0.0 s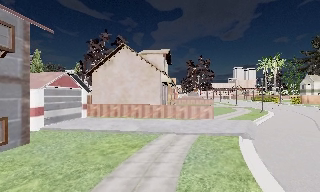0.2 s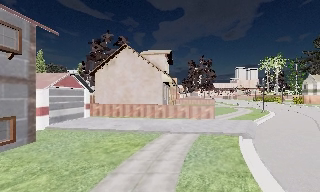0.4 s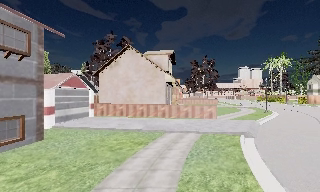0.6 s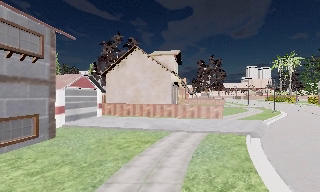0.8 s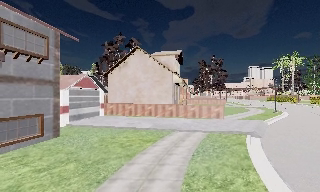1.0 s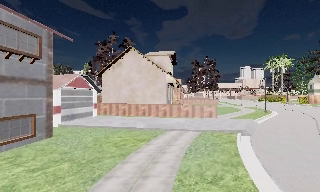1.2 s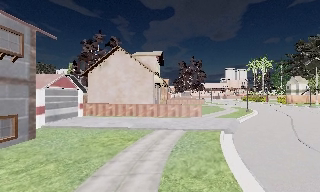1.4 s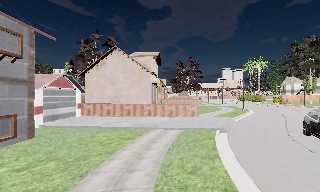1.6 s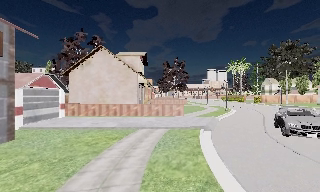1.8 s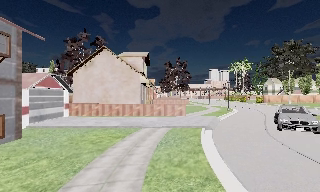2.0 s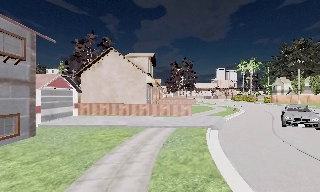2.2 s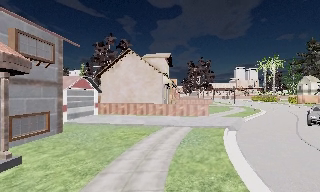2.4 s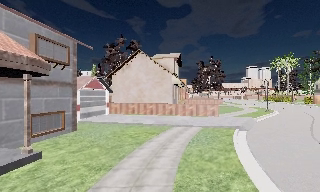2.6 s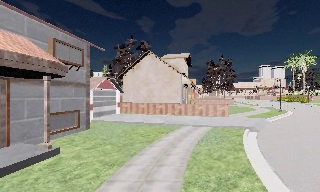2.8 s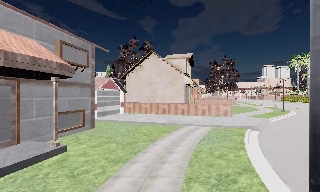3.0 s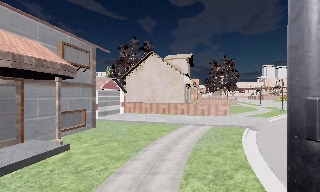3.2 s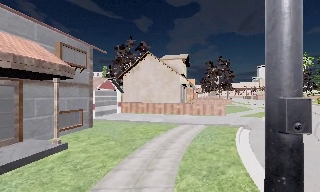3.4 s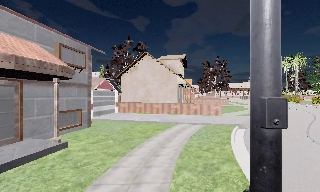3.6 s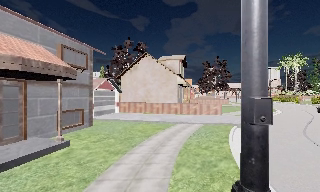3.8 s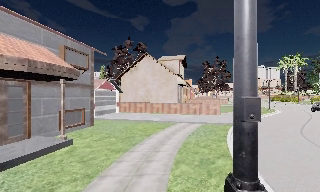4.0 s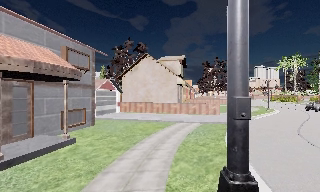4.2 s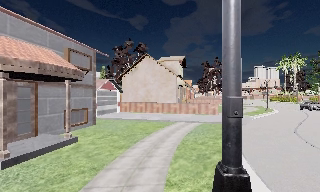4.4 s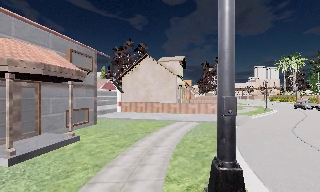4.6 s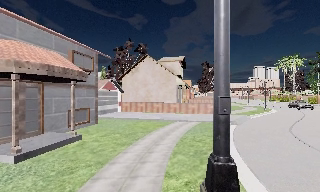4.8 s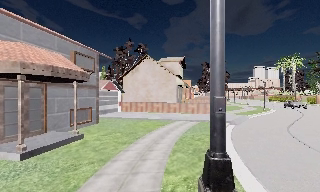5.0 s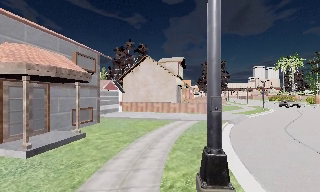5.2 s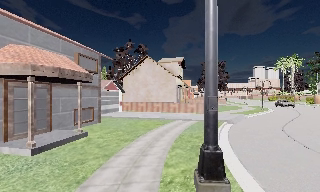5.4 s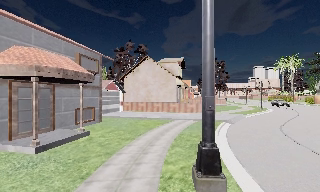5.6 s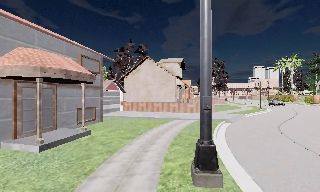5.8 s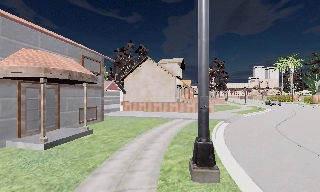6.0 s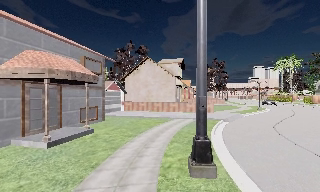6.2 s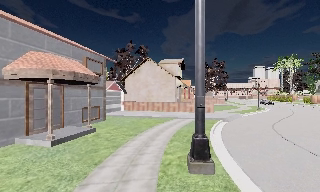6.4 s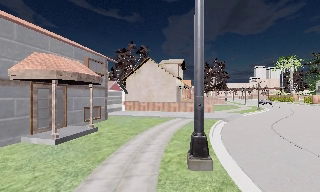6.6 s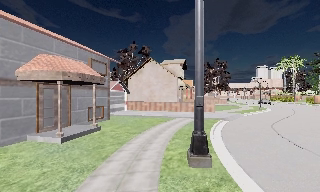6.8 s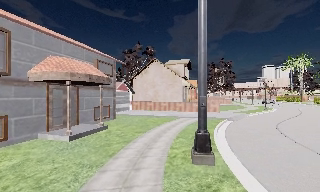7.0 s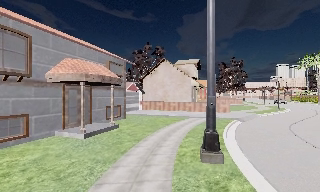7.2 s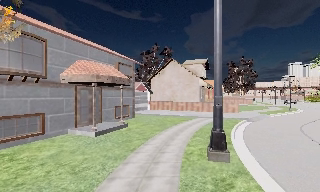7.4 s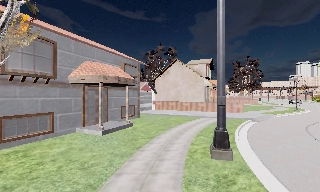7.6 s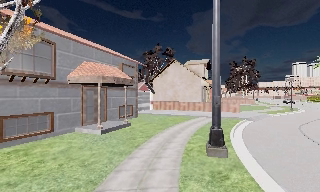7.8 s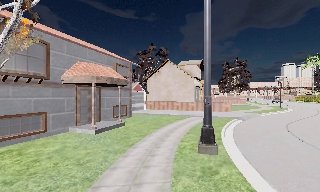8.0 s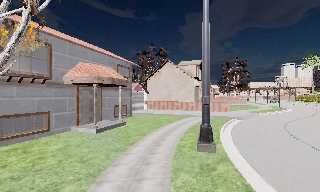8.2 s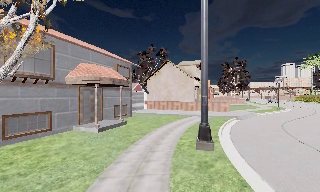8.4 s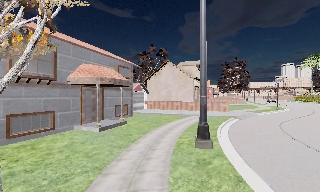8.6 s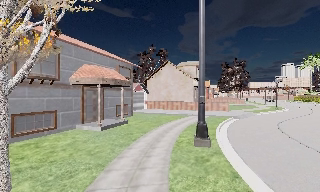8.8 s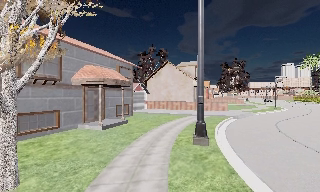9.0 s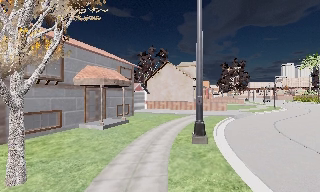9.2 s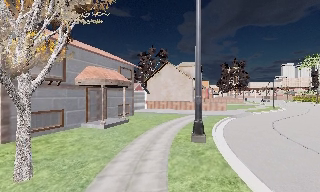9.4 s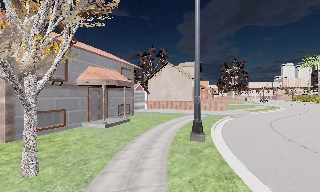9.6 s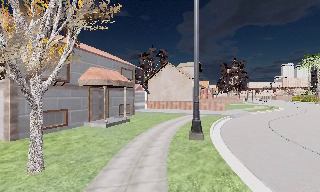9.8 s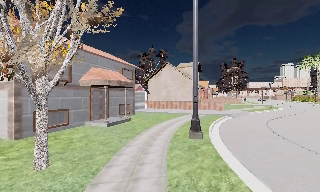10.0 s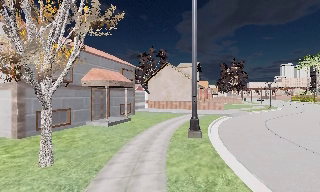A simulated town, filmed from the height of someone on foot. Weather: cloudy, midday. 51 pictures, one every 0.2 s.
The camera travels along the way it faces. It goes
backward.
0.0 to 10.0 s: The camera swings to its left by about 15 degrees, and the scene slides to the right. It travels backward, about 11 m, so what stands in front gets smaller.
The film runs backward here.
